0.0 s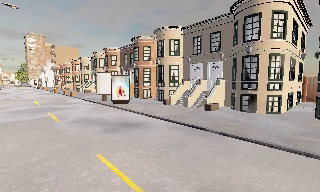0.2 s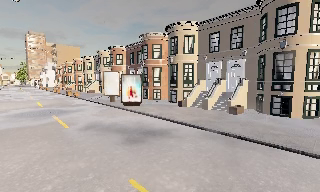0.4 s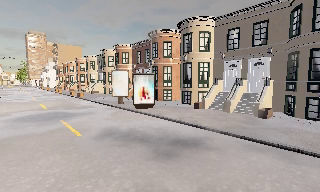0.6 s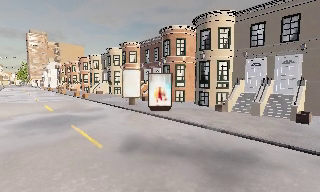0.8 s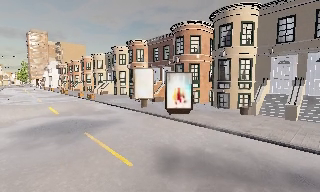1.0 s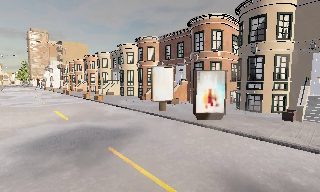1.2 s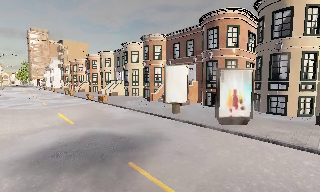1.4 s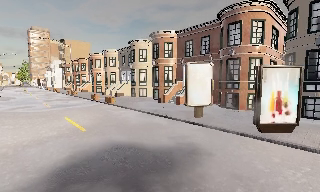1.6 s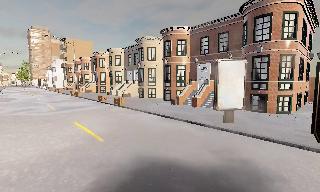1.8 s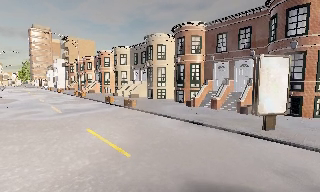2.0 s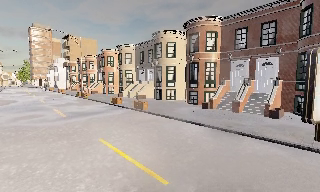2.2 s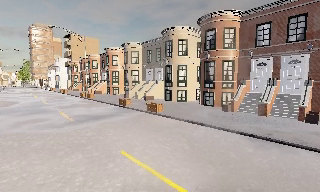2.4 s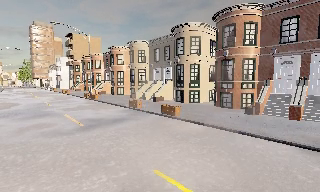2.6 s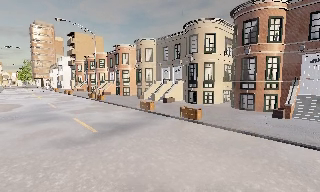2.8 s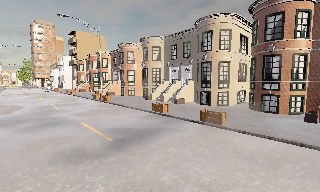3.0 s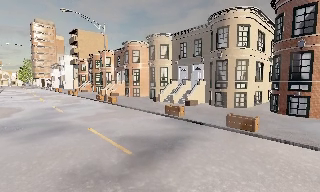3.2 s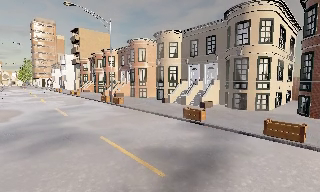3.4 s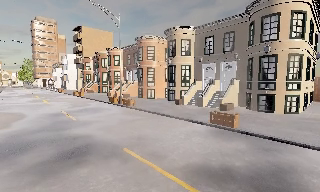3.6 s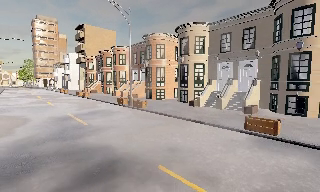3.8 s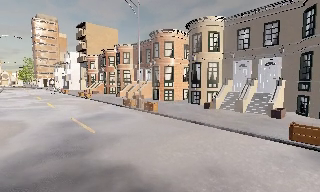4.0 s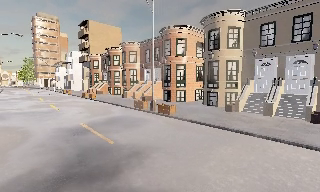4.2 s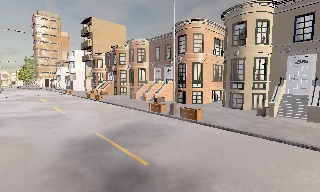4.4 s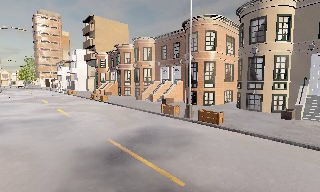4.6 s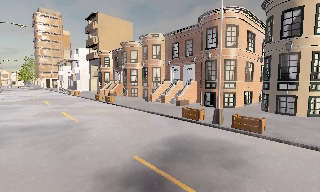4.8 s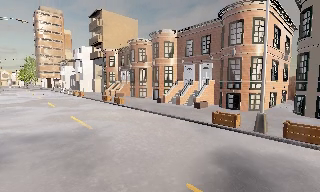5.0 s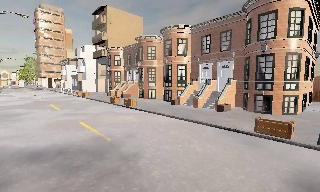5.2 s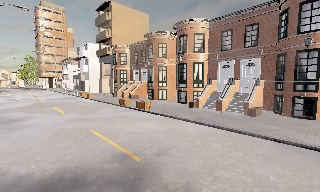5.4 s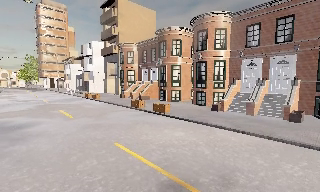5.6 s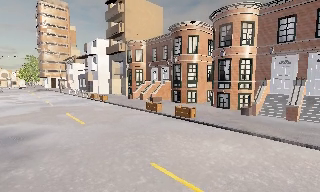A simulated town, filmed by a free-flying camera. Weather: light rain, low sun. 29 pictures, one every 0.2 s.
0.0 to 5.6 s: The camera travels forward and to its left, about 40 m, so what stands in front looms larger.
The film runs backward here.
